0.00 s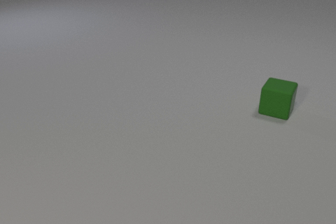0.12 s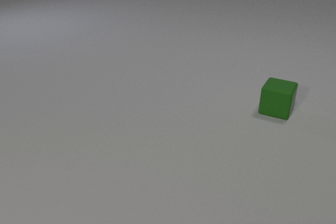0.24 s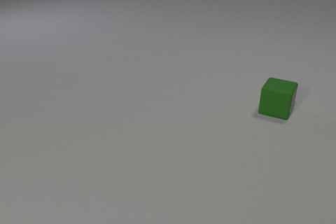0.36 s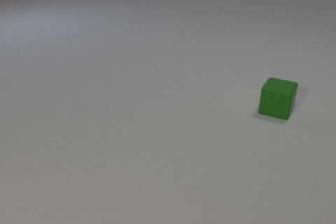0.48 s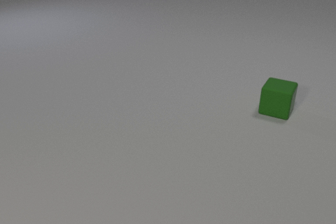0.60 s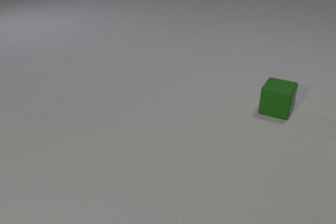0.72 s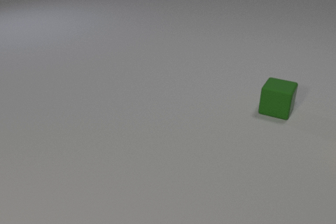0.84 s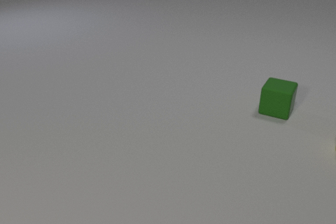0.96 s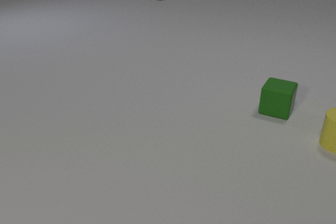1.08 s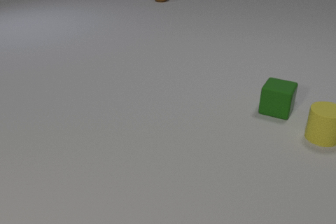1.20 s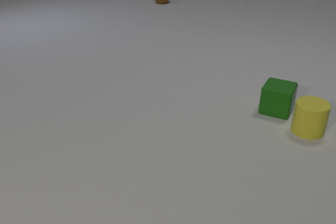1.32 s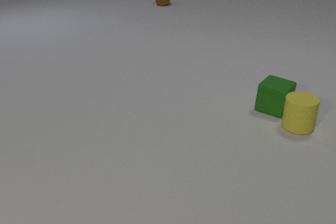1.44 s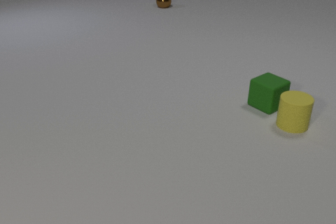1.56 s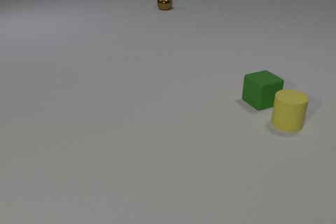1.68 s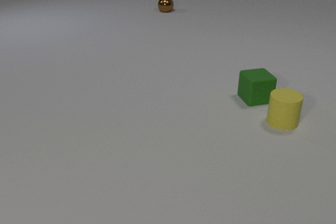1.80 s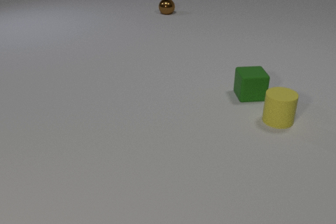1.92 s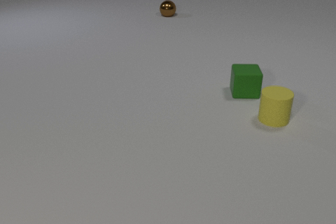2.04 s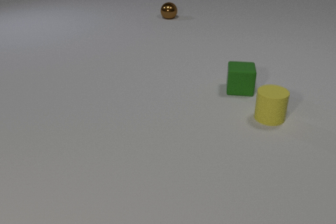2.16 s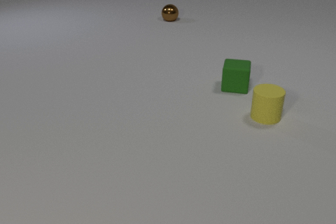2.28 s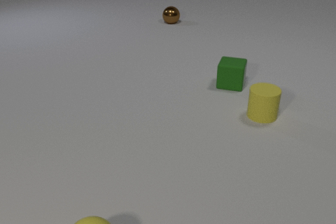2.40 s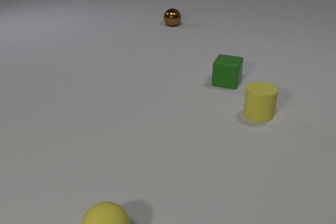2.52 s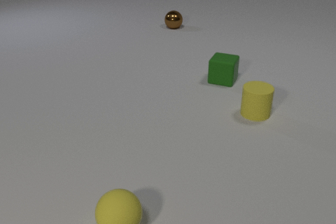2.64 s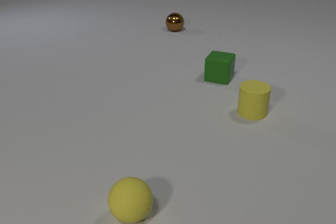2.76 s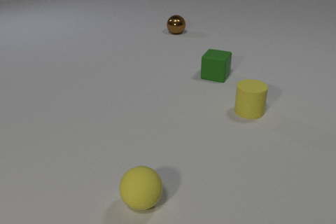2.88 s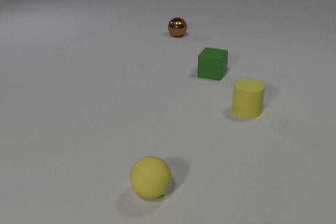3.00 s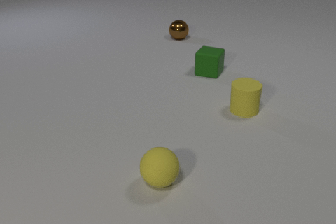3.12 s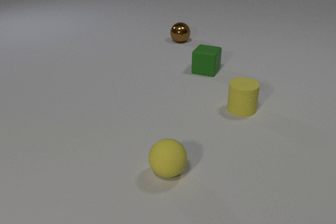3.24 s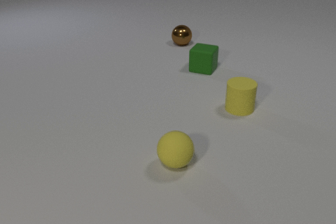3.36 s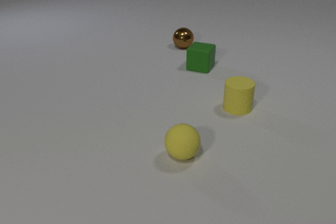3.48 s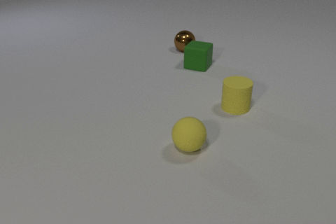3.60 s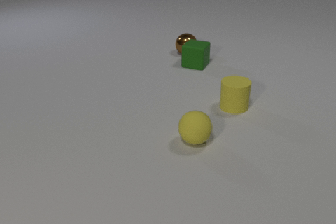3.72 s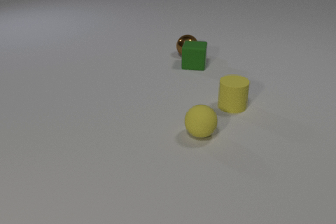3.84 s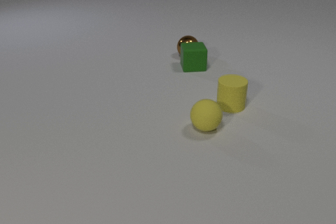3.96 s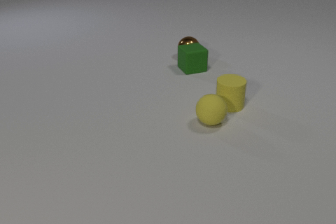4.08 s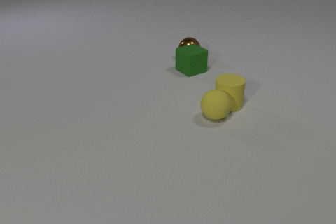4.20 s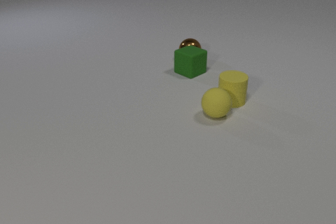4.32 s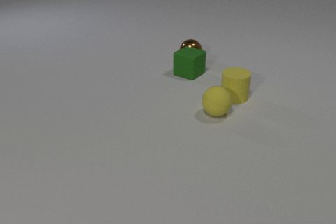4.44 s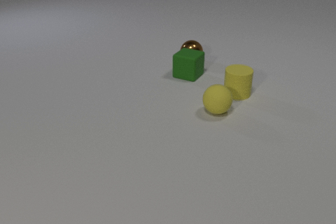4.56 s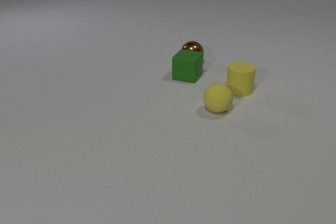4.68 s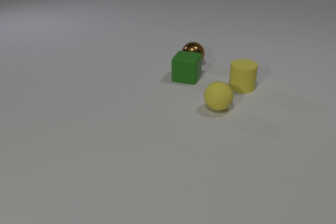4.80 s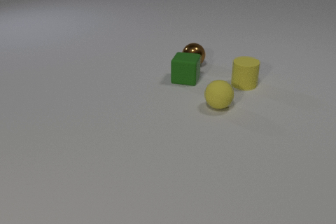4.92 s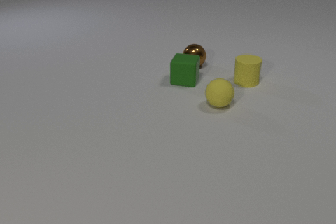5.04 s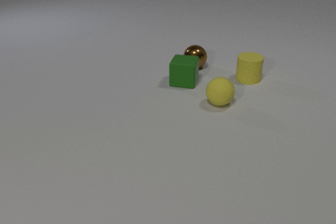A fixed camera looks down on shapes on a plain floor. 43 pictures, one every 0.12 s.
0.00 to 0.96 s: The yellow rubber cylinder comes in at the right edge, slides to the left. The brown metal sphere comes in at the top edge, rolls toward the camera.
0.96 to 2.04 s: The yellow rubber cylinder slides to the left and away from the camera. The green rubber cube slides to the left and away from the camera, spins so that its near face slides to the left, clockwise seen from above. The brown metal sphere rolls toward the camera. The yellow rubber cylinder and the green rubber cube collide.
2.04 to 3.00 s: The yellow rubber cylinder slides to the left. The green rubber cube slides away from the camera and to the left. The brown metal sphere rolls toward the camera. The yellow rubber sphere comes in at the bottom edge, rolls away from the camera and to the right.
3.00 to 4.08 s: The yellow rubber cylinder slides to the left and away from the camera. The green rubber cube slides to the left, spins so that its near face slides to the right, counterclockwise seen from above. The brown metal sphere rolls toward the camera. The yellow rubber sphere rolls away from the camera and to the right. The green rubber cube and the brown metal sphere collide. The yellow rubber cylinder and the yellow rubber sphere collide.
4.08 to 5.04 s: The yellow rubber cylinder slides away from the camera. The green rubber cube slides toward the camera, spins counterclockwise seen from above by about 45 degrees, its near face sliding to the right. The brown metal sphere rolls toward the camera. The yellow rubber sphere rolls away from the camera.
How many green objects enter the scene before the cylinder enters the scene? 0.
How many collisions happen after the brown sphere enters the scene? 3.
What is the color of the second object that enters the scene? brown.
